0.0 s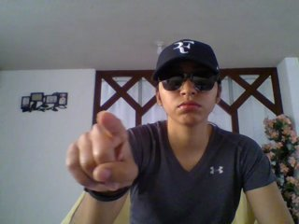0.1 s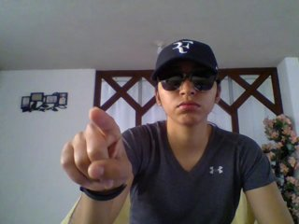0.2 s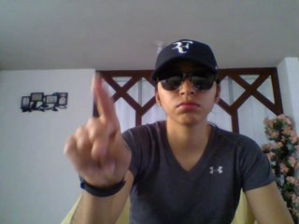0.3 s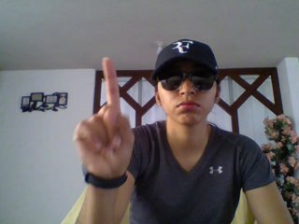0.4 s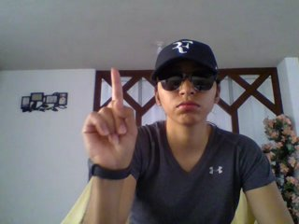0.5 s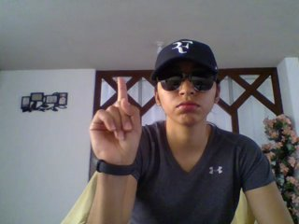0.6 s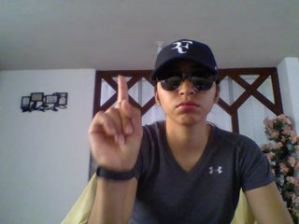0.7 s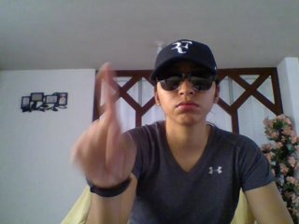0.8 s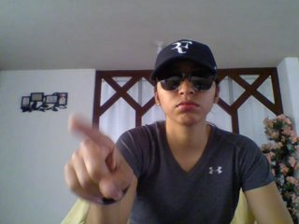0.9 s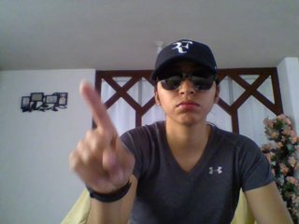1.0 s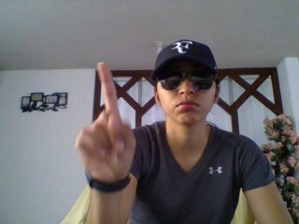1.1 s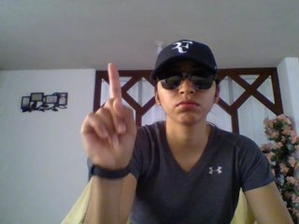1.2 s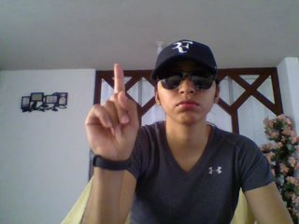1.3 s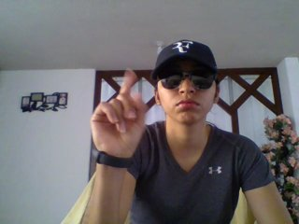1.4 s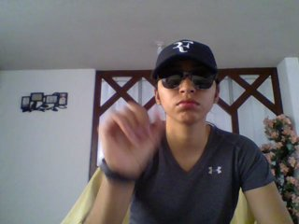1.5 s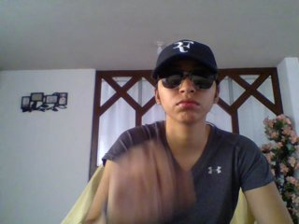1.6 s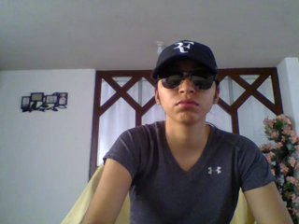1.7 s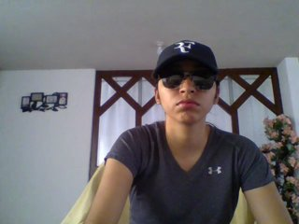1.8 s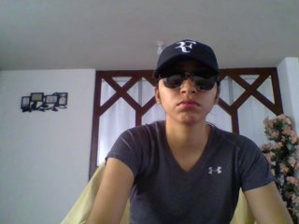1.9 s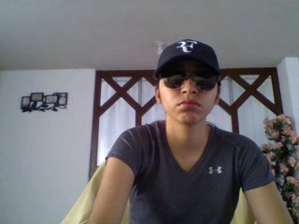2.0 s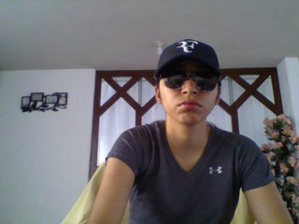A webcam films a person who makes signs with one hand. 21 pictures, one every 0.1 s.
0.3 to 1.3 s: Click with one finger.
1.4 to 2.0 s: Non-gesture.
